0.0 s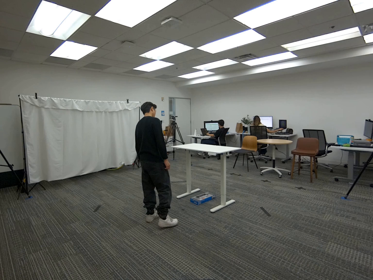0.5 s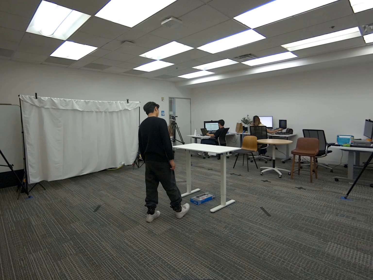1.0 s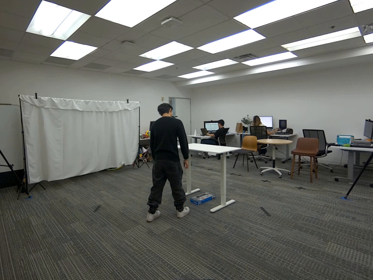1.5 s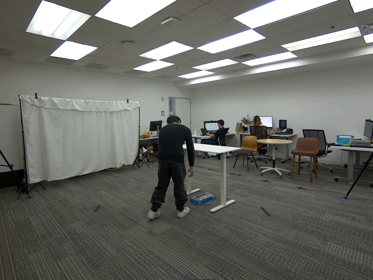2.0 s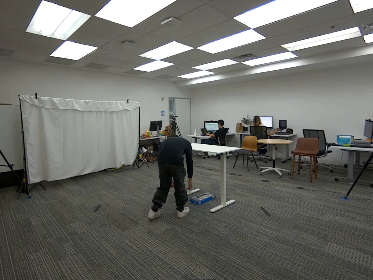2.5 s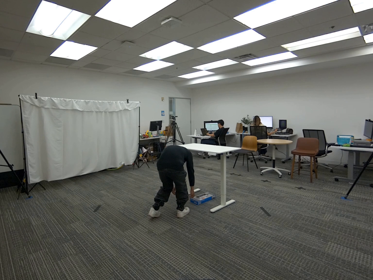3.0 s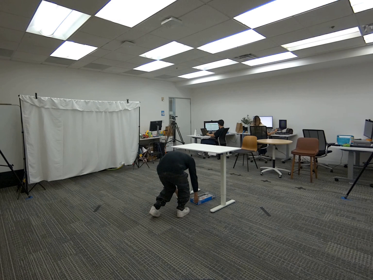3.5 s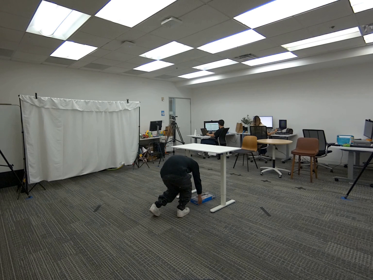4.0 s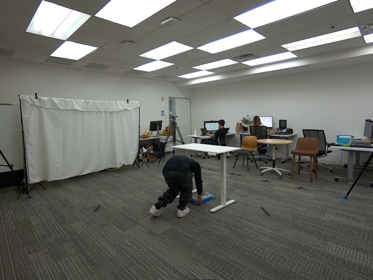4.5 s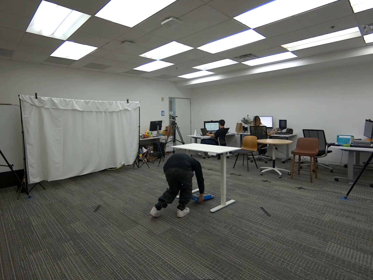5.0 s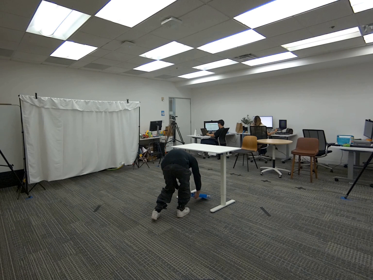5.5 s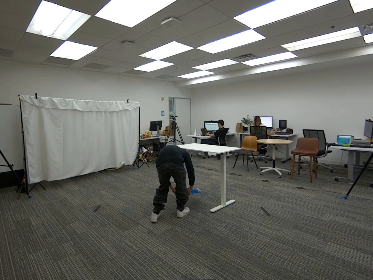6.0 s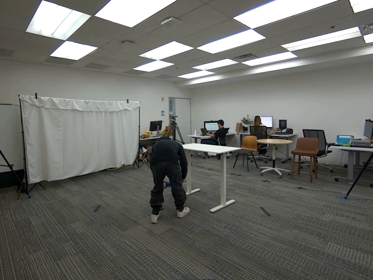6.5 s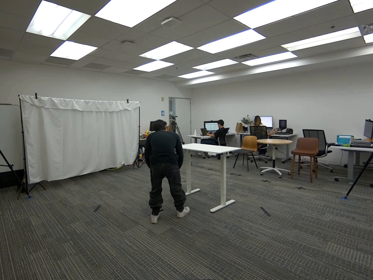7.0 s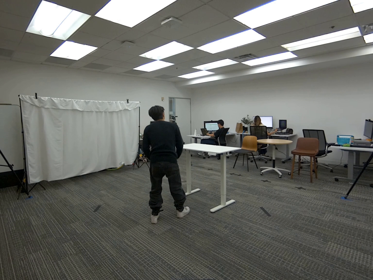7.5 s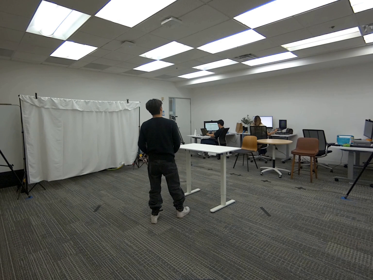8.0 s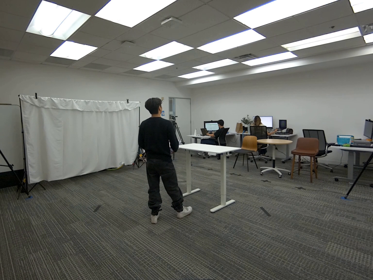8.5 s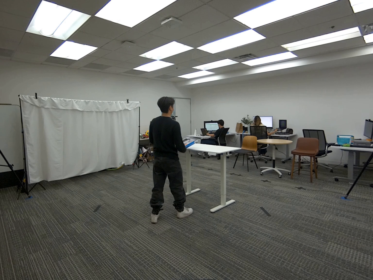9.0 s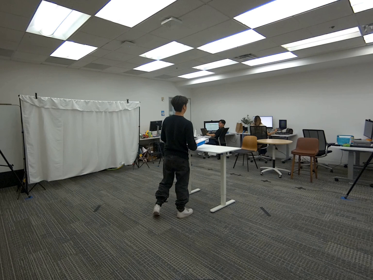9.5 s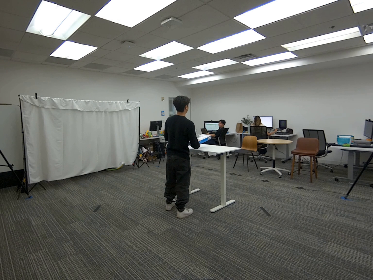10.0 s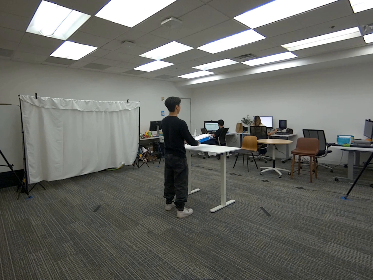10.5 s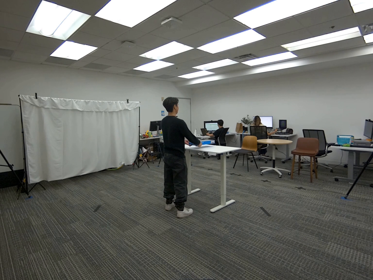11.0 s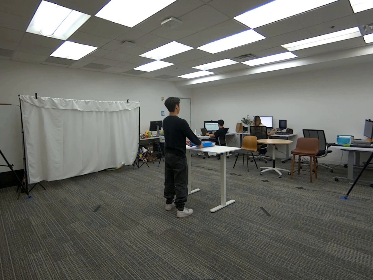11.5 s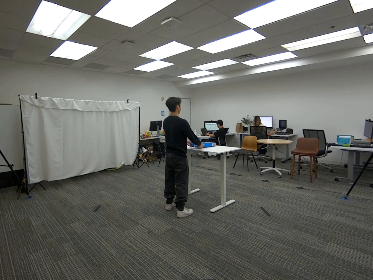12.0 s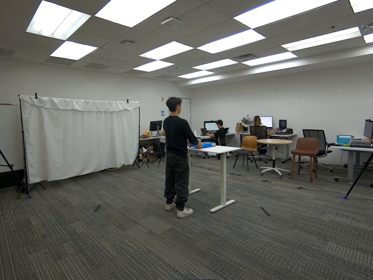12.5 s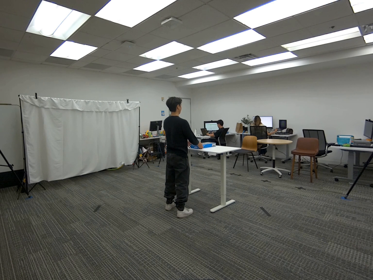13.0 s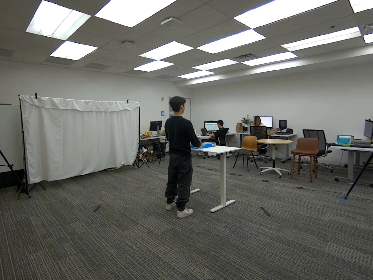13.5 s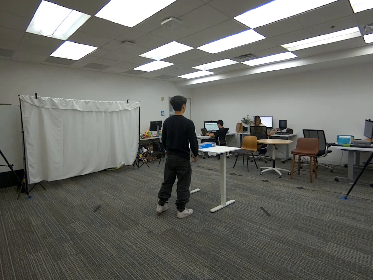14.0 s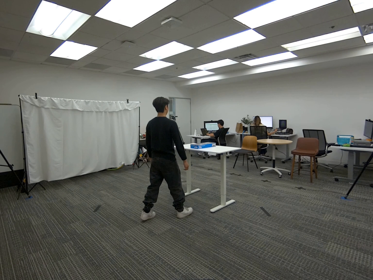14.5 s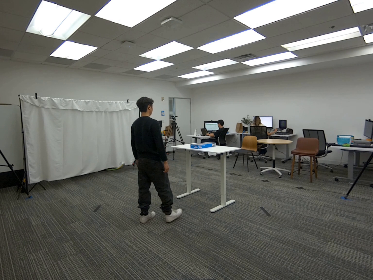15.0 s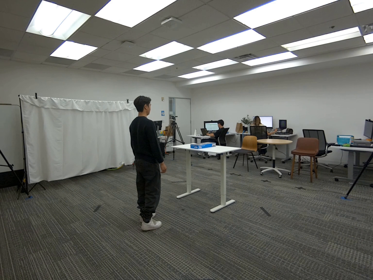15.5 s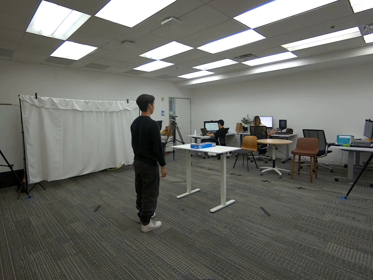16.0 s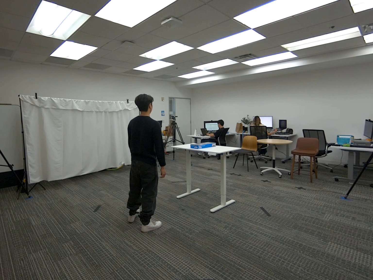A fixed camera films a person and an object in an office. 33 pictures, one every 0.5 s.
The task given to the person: Walk to the keyboard box under the white desk and pick up the keyboard box with both hands, and place the keyboard box on the white desk.
